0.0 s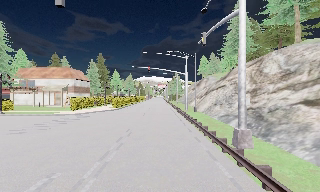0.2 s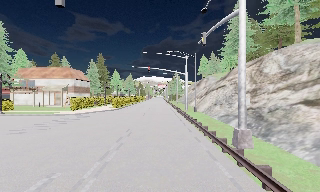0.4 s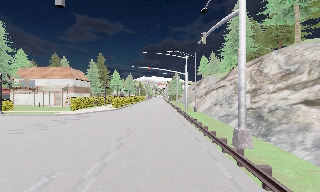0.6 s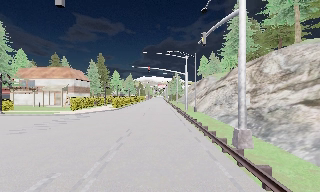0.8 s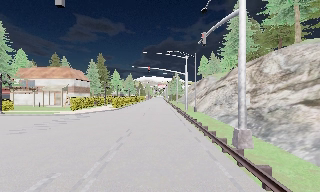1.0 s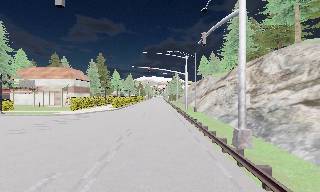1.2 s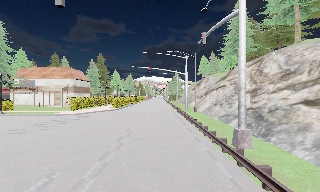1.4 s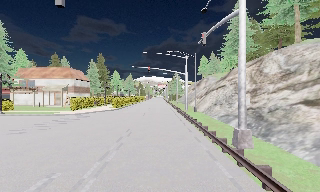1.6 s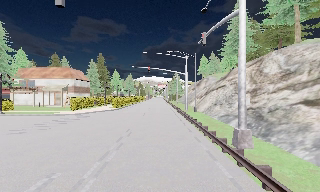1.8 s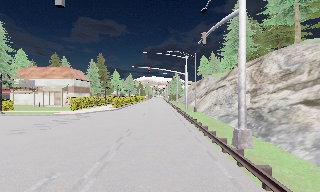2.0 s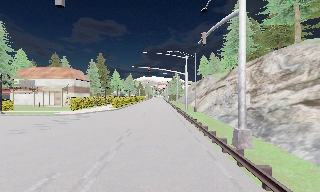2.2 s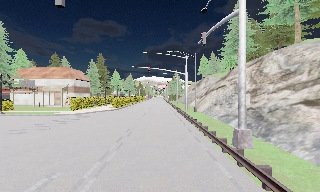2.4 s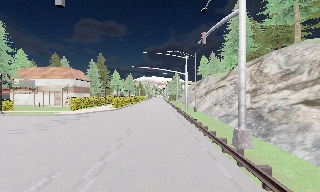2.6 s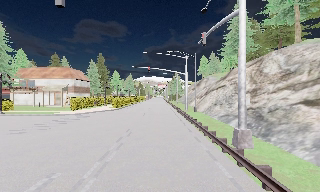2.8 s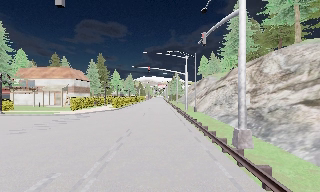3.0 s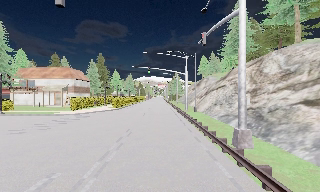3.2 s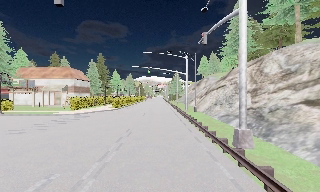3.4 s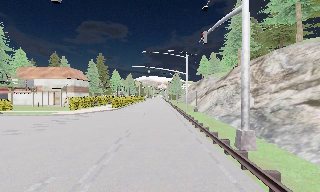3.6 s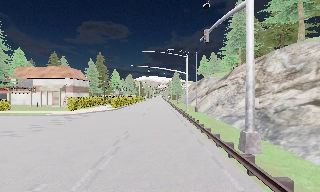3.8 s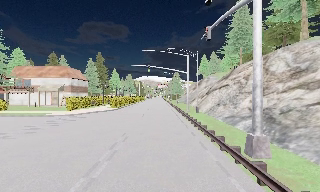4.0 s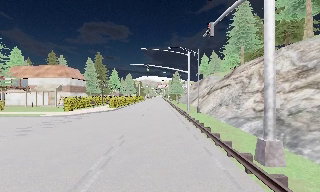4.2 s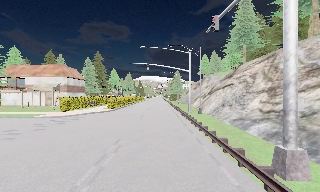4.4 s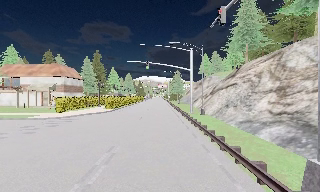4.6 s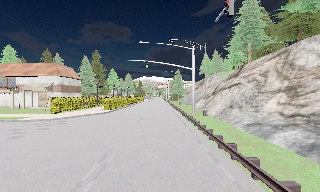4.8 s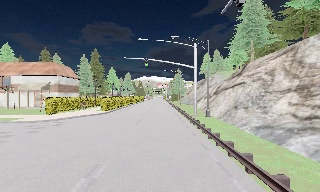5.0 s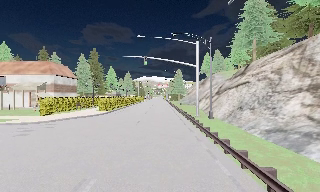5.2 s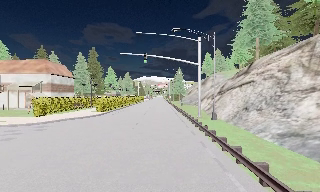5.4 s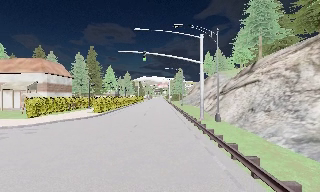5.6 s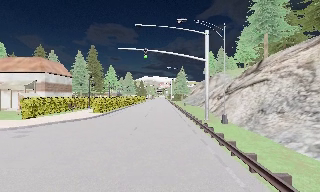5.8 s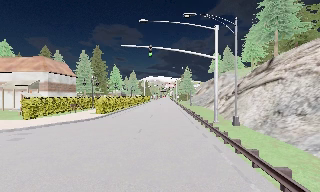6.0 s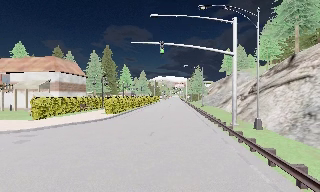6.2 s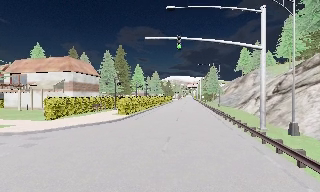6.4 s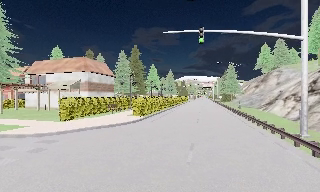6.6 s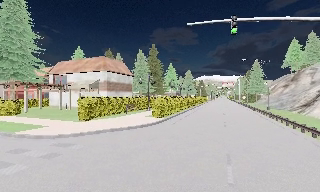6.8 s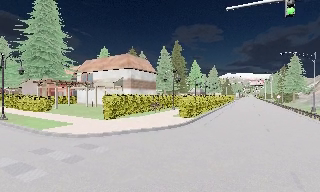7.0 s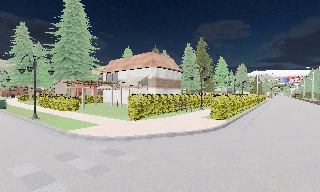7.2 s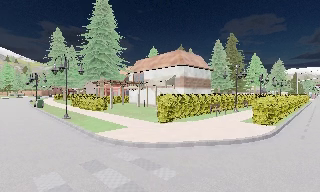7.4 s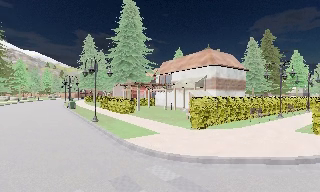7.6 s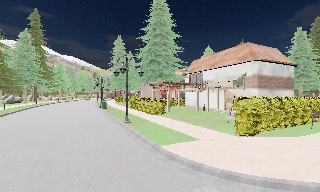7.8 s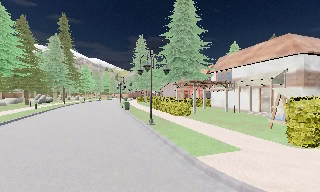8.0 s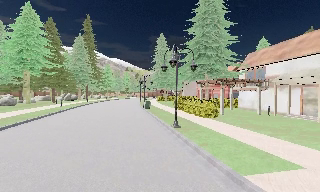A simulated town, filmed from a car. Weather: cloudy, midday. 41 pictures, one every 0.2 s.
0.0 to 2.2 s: The camera keeps its place and its aim.
2.2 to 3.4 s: The camera shifts only a little, or ends up much as it began.
3.4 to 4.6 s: The camera travels forward, about 4 m, so what stands in front looms larger. It gains speed.
4.6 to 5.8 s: The camera travels forward, about 5 m, so what stands in front looms larger.
5.8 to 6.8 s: The camera pans to its left, which is counterclockwise from overhead, by about 25 degrees. It travels forward, about 5 m, so what stands in front looms larger.
6.8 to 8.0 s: The scene slides to the right, as the camera pans about 50 degrees to its left. It travels forward and to its left, about 7 m.
The film runs forward here.
